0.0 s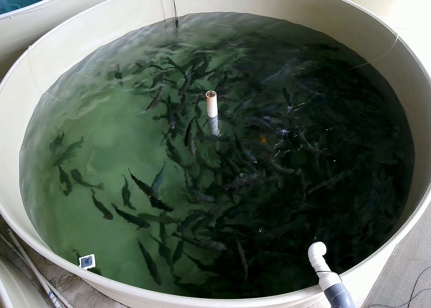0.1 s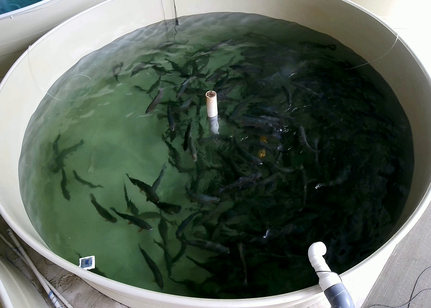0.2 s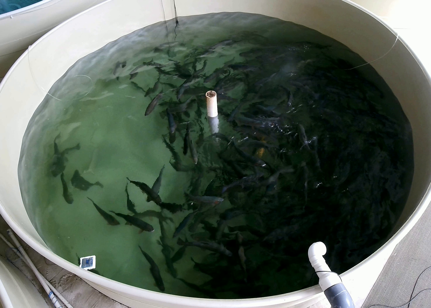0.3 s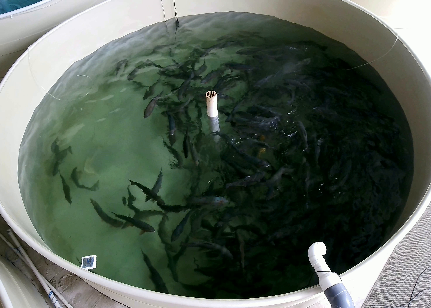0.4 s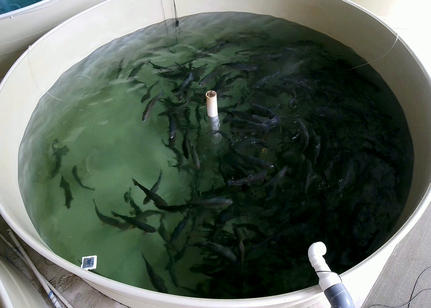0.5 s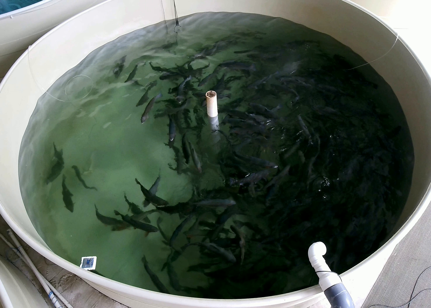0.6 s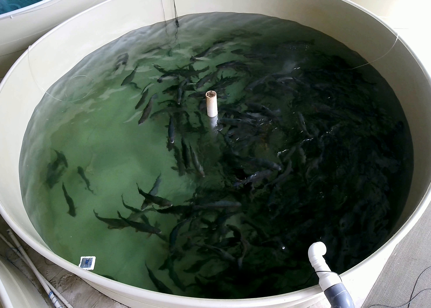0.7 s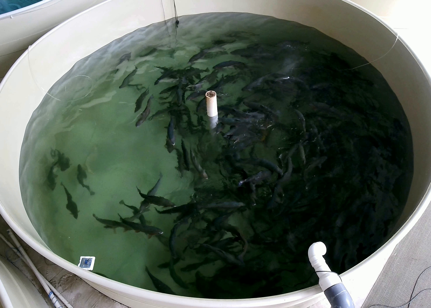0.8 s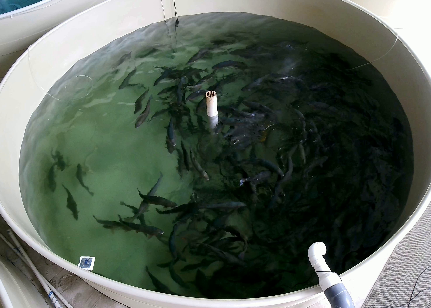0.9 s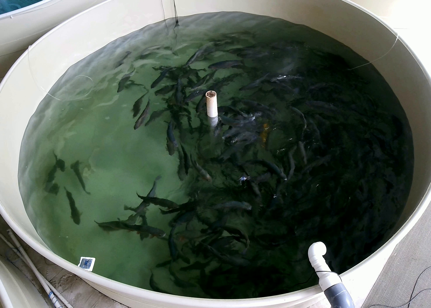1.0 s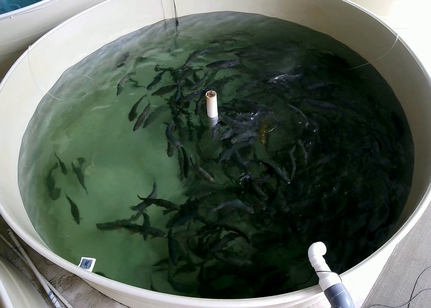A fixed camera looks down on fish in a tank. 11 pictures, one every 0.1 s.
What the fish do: Foraging.
